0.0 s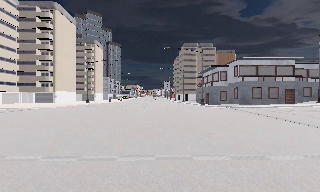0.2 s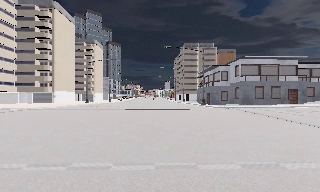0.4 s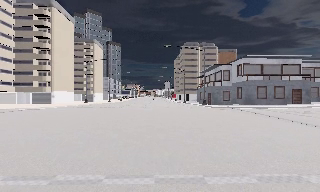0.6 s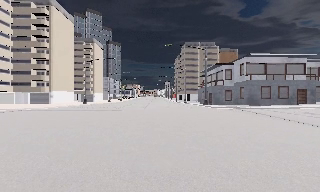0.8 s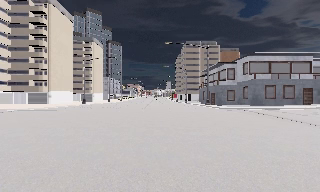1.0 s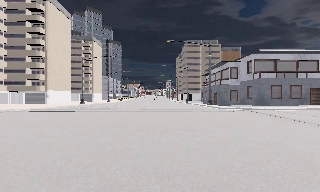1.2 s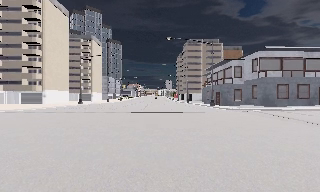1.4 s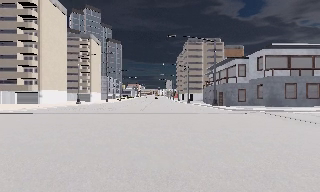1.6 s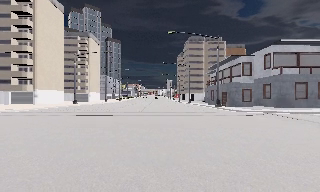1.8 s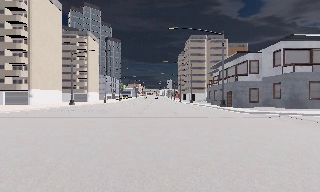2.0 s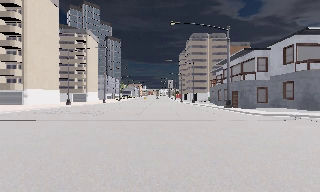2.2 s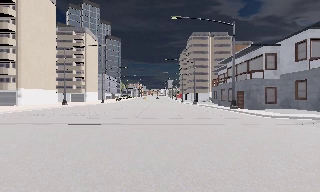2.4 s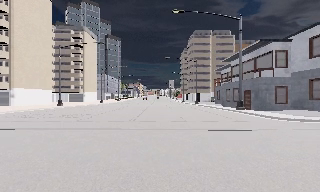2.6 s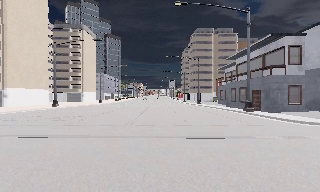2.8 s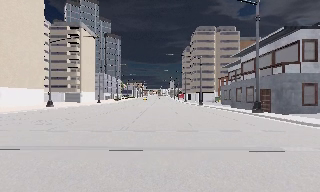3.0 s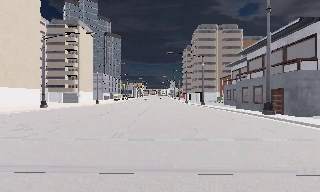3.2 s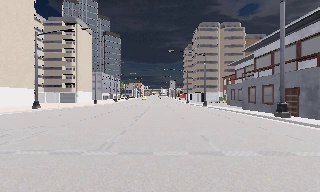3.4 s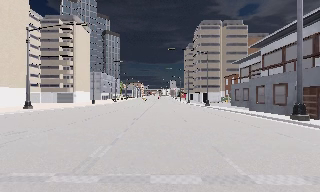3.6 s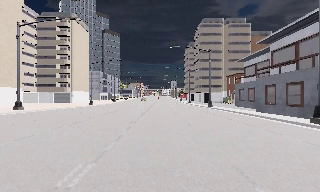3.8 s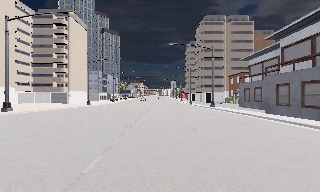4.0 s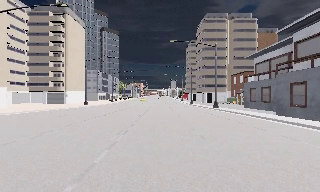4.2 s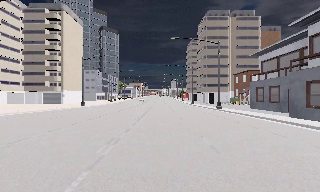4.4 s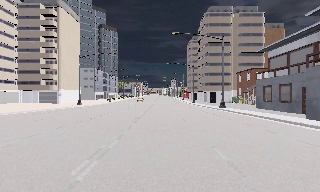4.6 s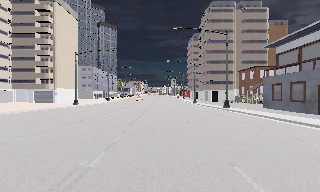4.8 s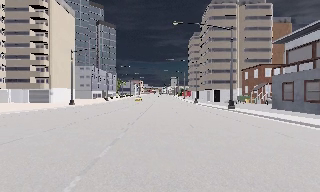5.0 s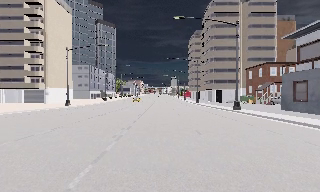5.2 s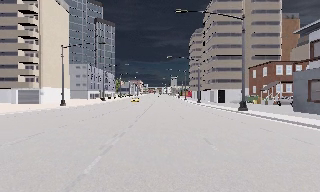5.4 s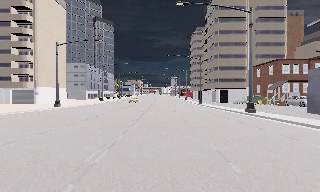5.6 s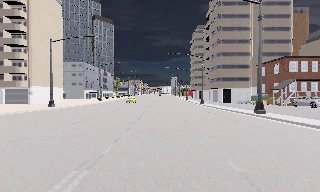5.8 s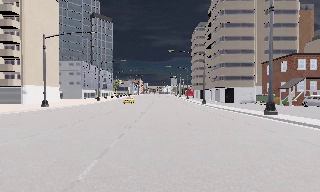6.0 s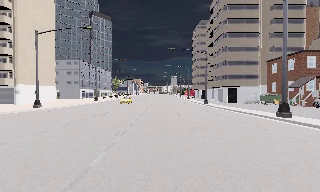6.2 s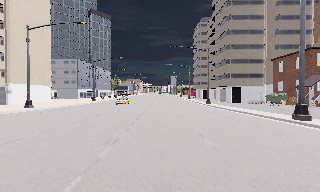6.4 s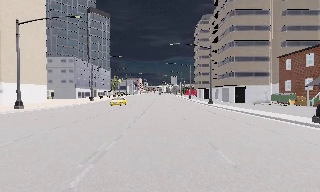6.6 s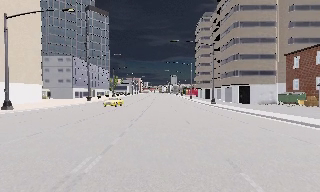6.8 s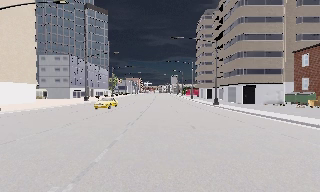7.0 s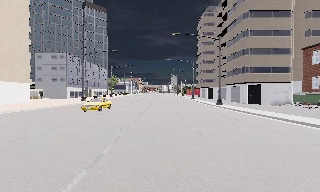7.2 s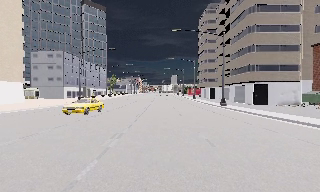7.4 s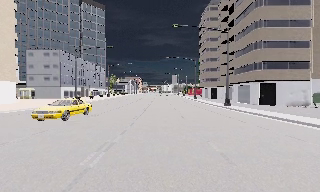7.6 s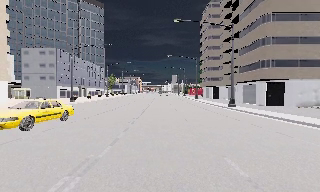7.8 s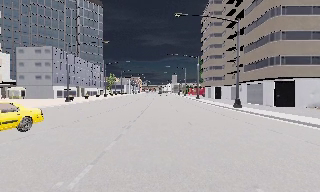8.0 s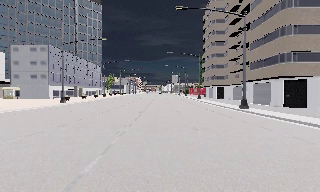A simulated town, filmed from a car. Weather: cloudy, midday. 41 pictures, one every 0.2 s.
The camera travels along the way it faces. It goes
forward.
0.0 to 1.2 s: The camera travels forward, about 4.5 m, so what stands in front looms larger. It gains speed.
1.2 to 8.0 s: The camera travels forward, about 50 m, so what stands in front looms larger.
The film runs forward here.
